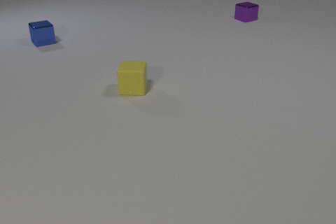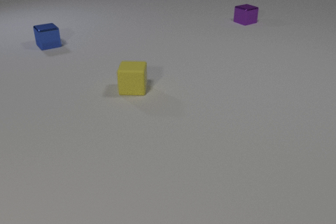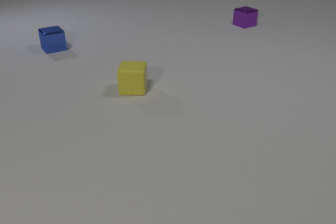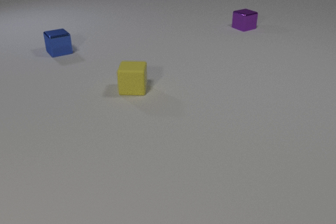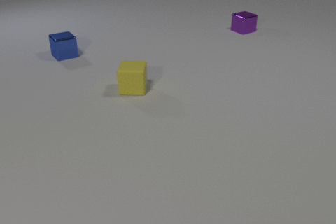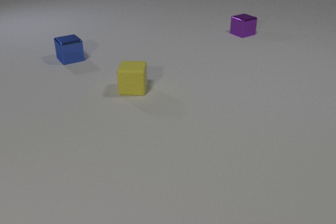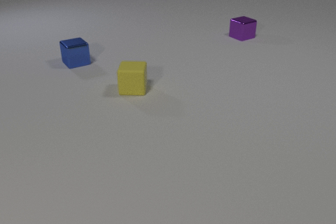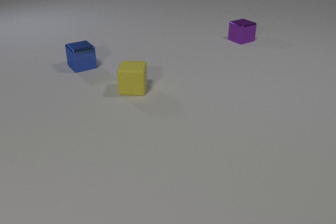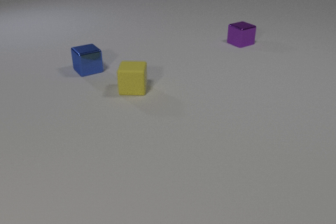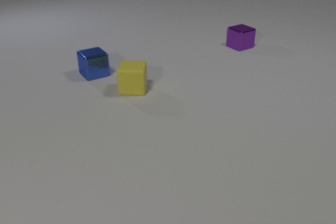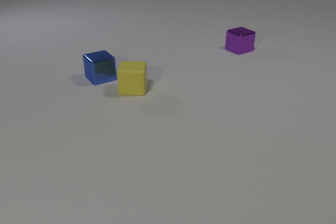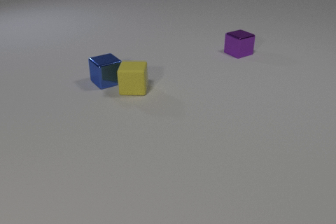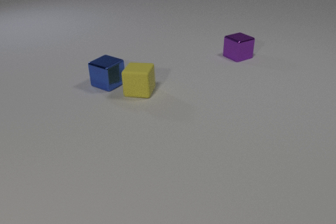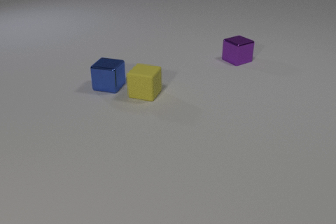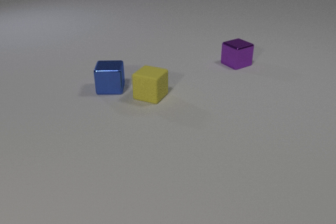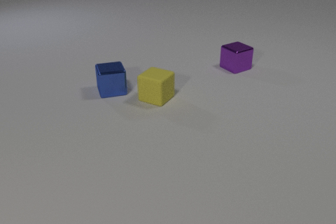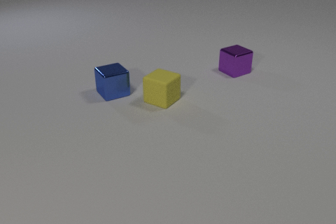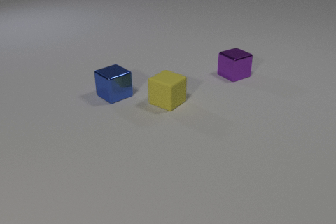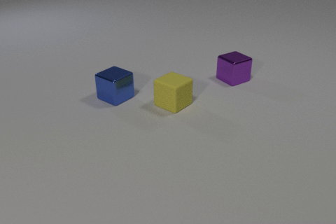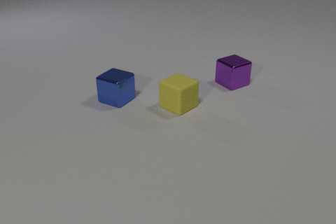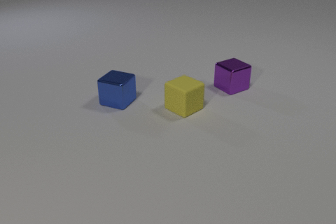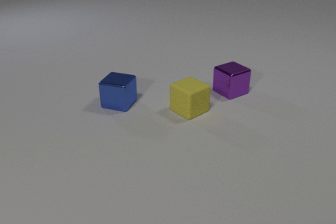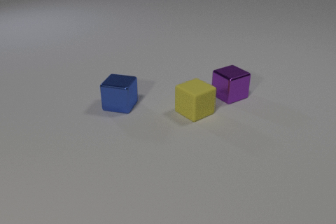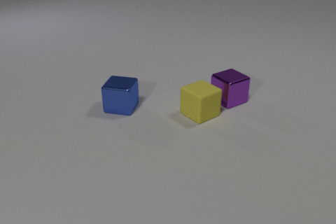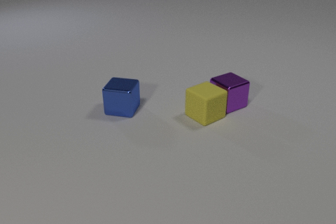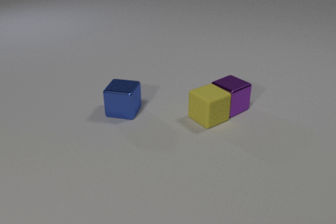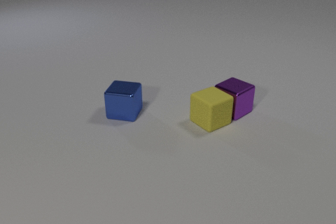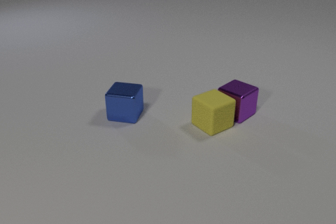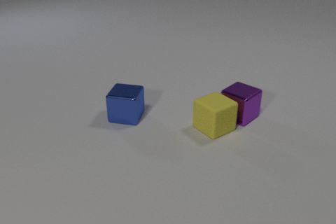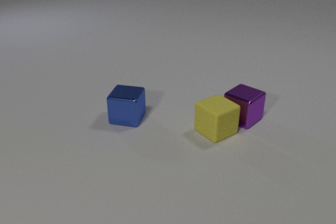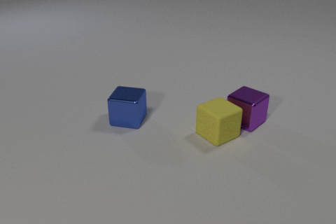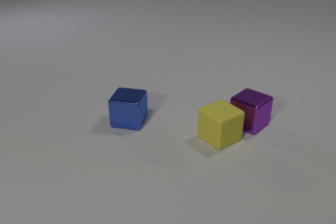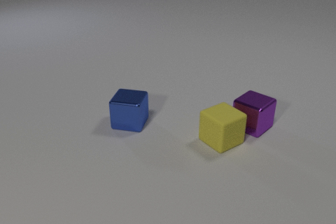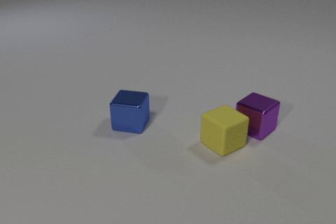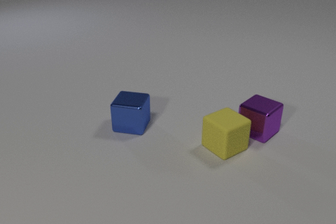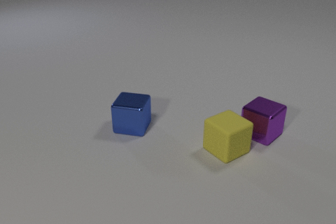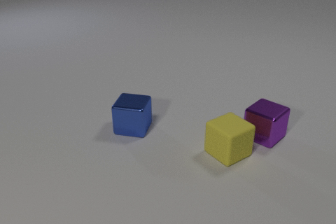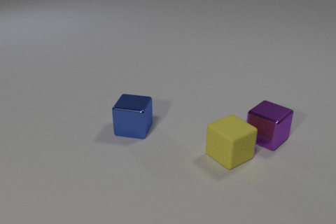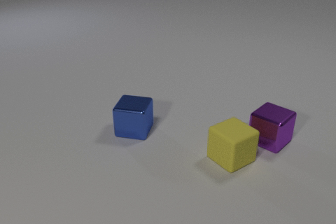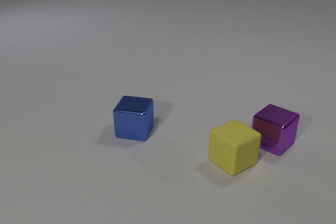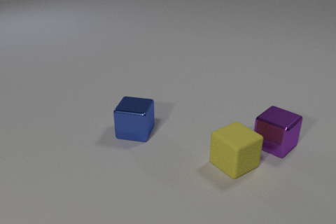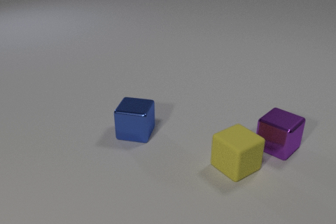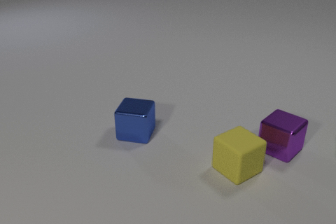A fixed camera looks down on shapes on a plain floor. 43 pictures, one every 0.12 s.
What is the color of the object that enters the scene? green.
What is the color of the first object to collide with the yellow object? blue.
What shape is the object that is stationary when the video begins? cube.
0.00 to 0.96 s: The blue metal cube slides toward the camera and to the right. The purple metal cube slides toward the camera.
0.96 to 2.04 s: The blue metal cube slides toward the camera and to the right, spins counterclockwise seen from above by about 105 degrees, its near face sliding to the right. The yellow rubber cube slides to the right and toward the camera, spins clockwise seen from above by about 30 degrees, its near face sliding to the left. The purple metal cube slides toward the camera. The blue metal cube and the yellow rubber cube collide.
2.04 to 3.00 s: The blue metal cube slides toward the camera, spins so that its near face slides to the right, counterclockwise seen from above. The yellow rubber cube slides to the right and toward the camera. The purple metal cube slides toward the camera. The yellow rubber cube and the purple metal cube collide.
3.00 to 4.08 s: The blue metal cube slides toward the camera. The yellow rubber cube slides toward the camera. The purple metal cube slides toward the camera and to the right.
4.08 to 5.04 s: The blue metal cube slides toward the camera. The yellow rubber cube slides toward the camera. The purple metal cube slides toward the camera and to the right.
